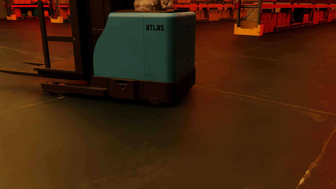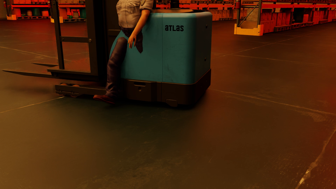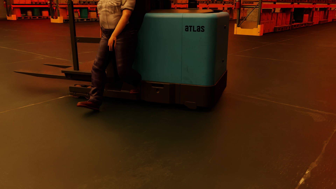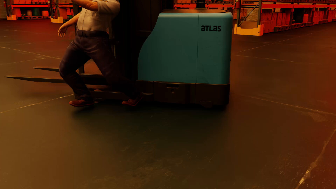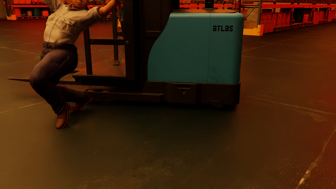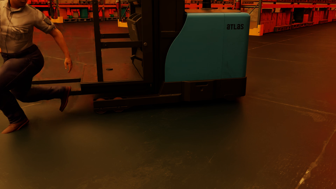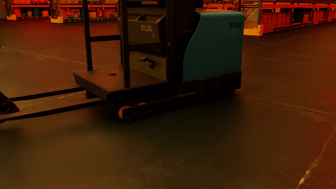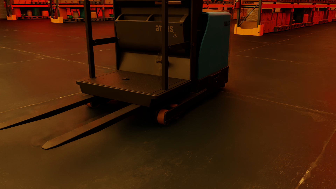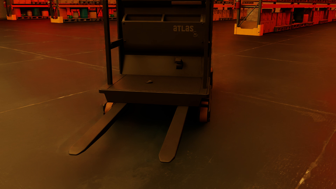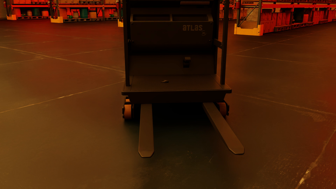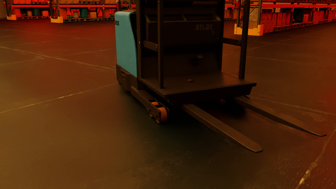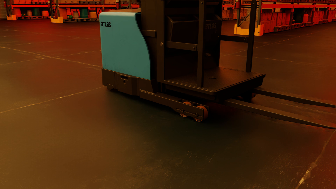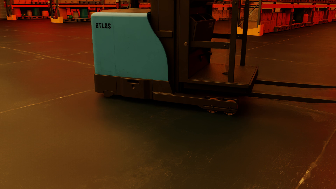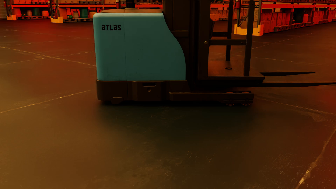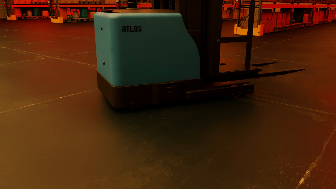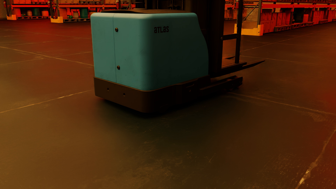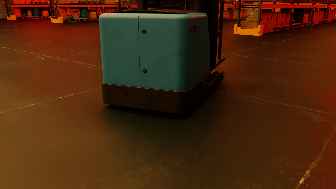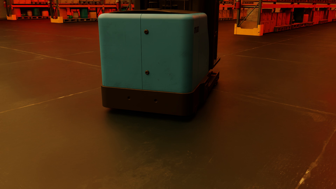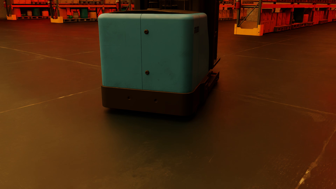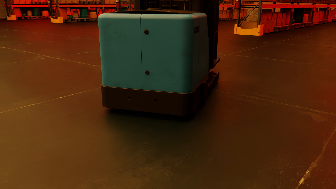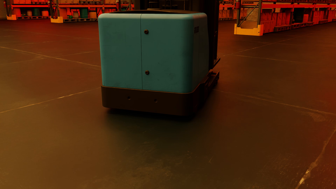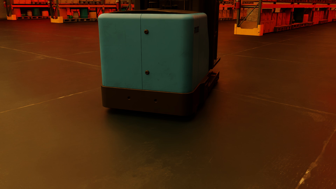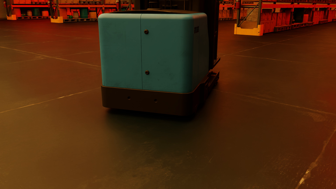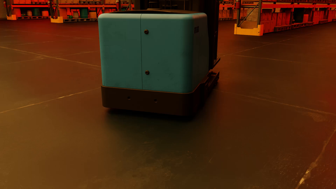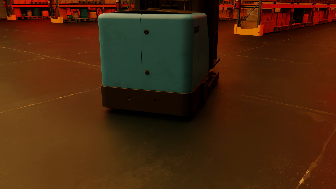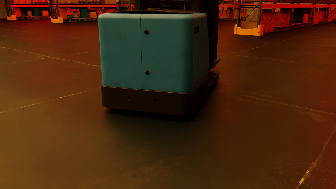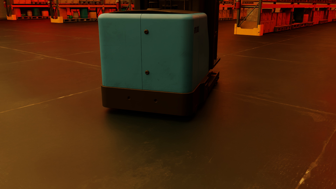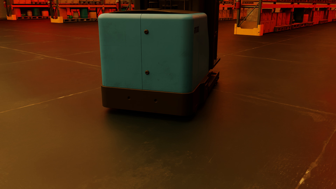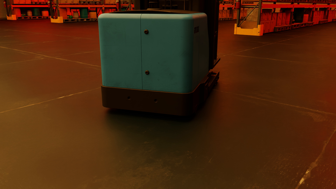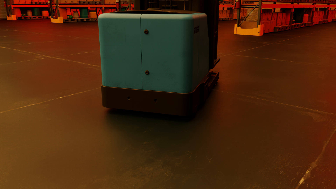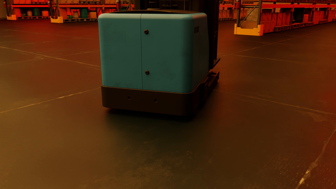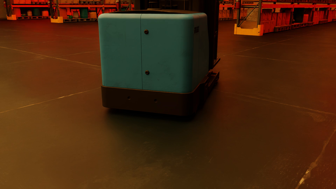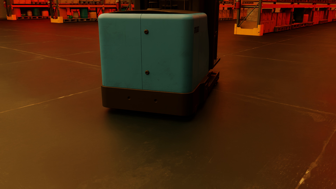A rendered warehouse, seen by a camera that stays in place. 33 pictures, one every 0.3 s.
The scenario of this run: Near miss between a forklift and a person.
